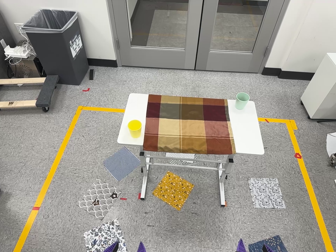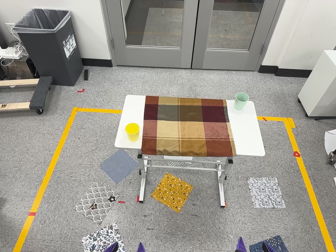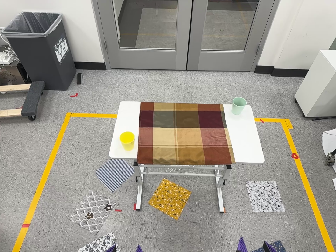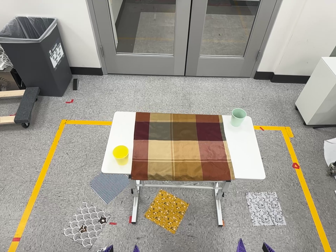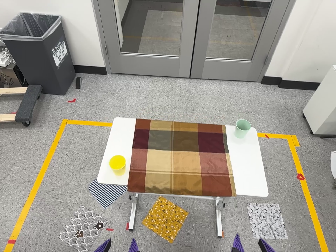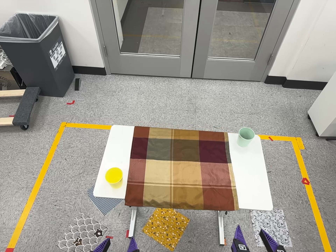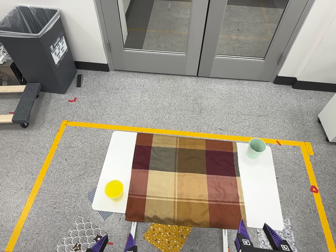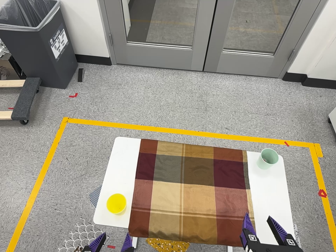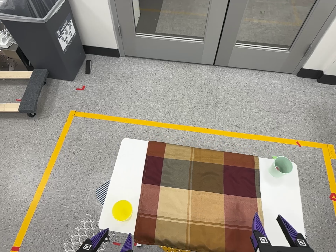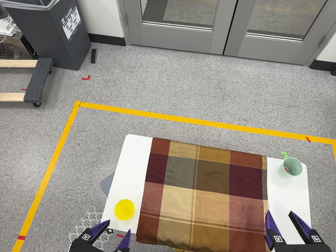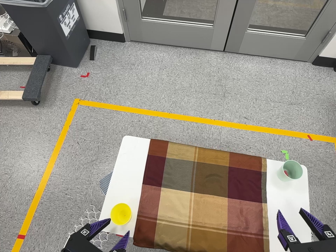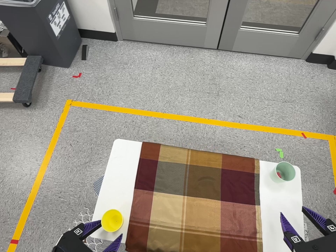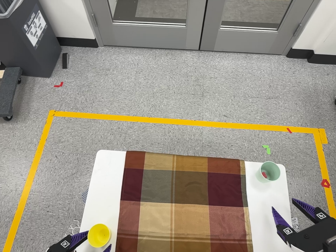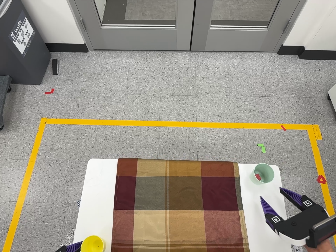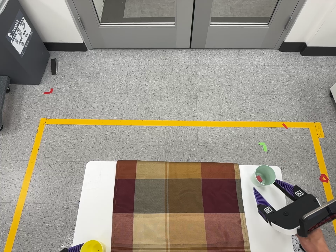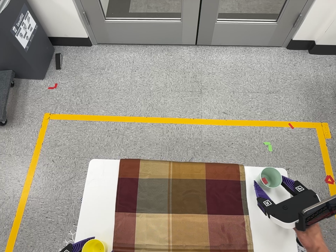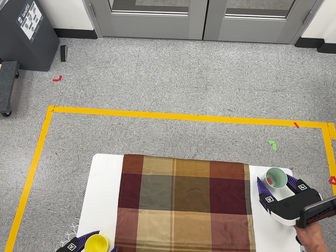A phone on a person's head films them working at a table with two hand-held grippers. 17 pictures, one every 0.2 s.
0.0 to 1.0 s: The camera travels toward the top of its view and forward, about 34 cm, so close, fixed things drift downward.
1.0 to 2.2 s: The camera travels toward the top of its view and forward, about 40 cm, so close, fixed things drift downward. Its aim tips toward the bottom of its view by about 10 degrees.
2.2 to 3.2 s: The camera travels toward the top of its view, forward and to its right, about 12 cm, so close, fixed things drift downward.
The film runs forward here.
